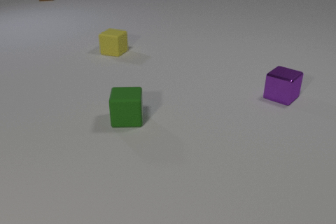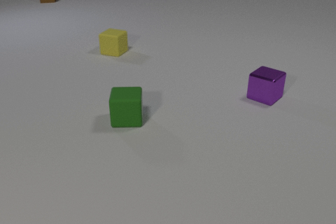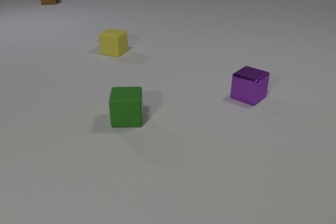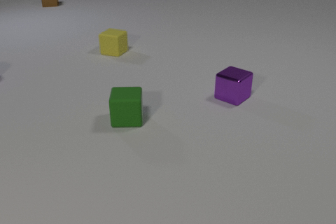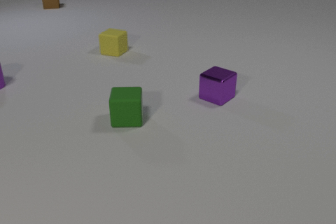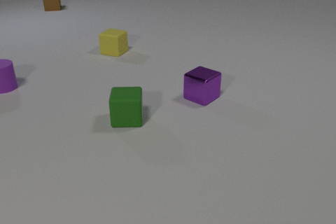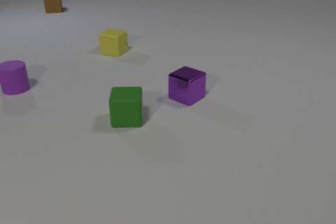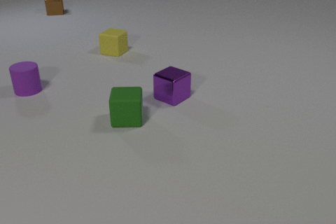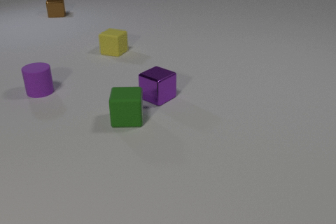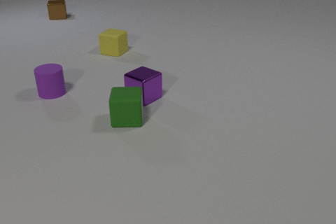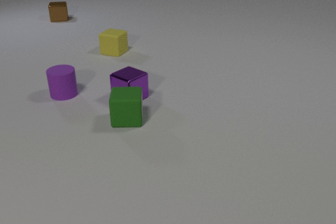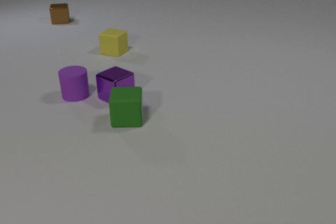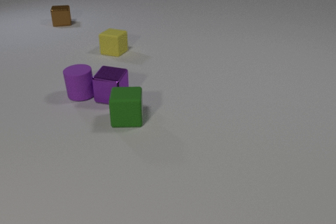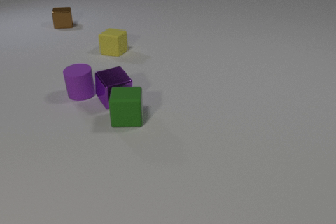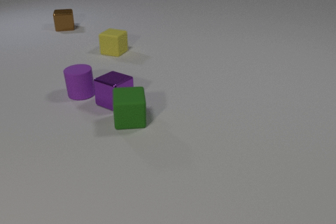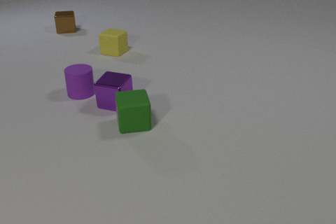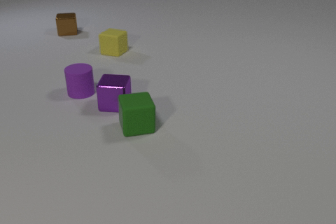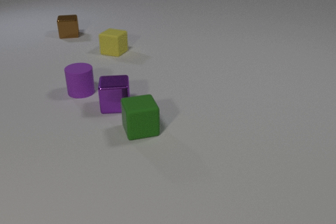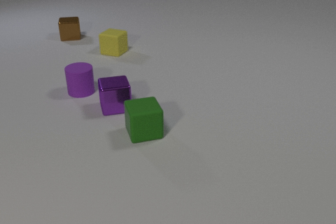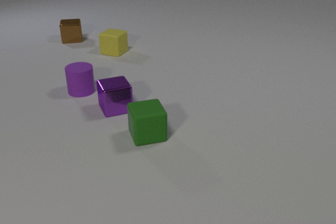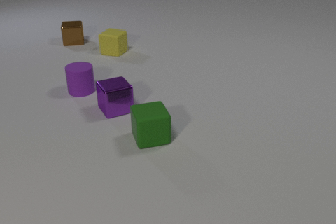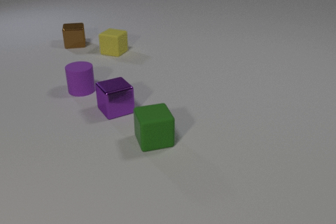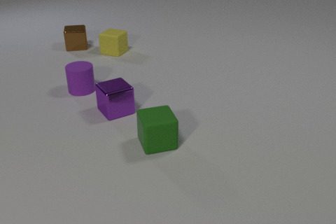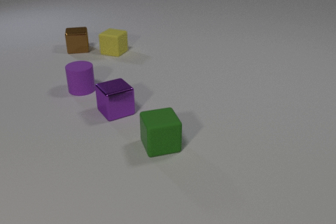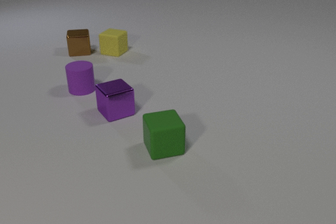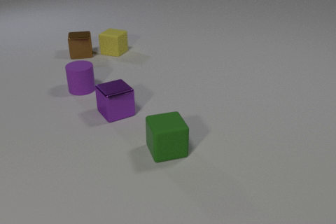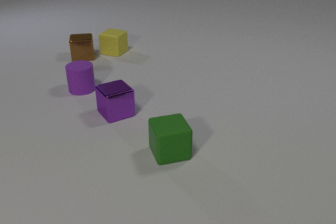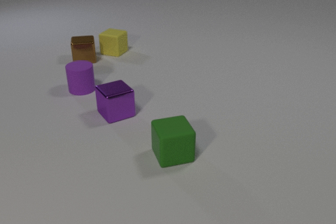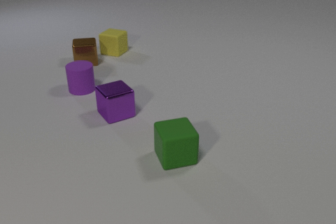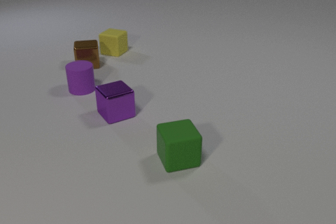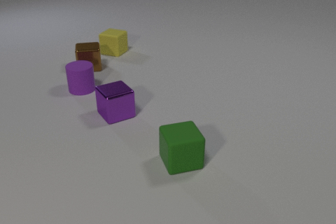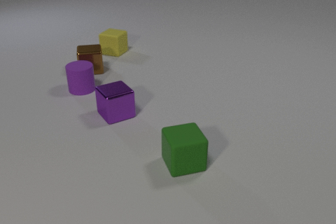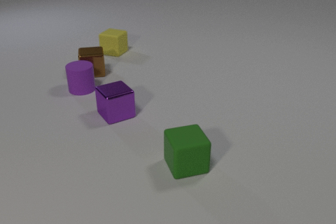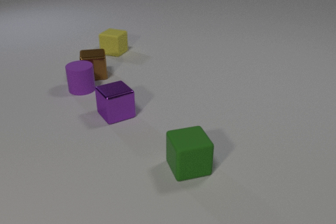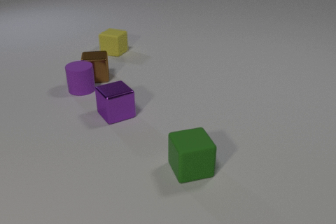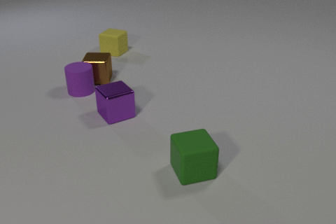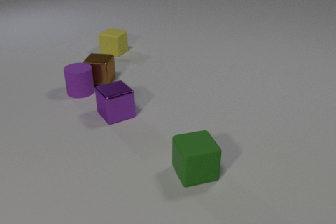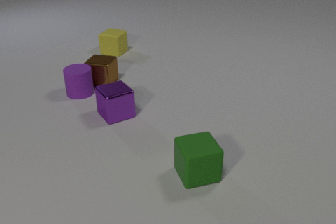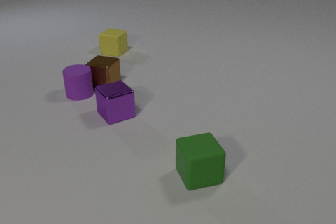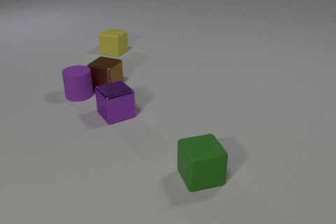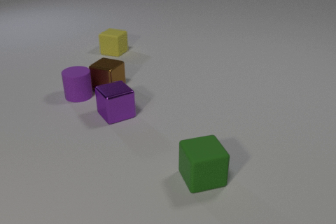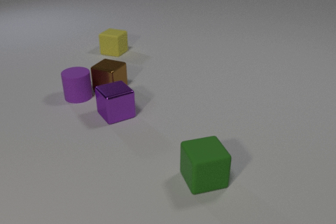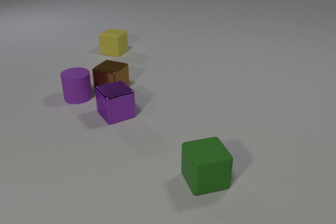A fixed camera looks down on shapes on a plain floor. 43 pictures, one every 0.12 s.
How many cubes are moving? 3.
What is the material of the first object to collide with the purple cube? rubber.
What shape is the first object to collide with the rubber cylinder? cube.
0.00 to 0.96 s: The purple rubber cylinder comes in at the left edge, slides to the right and toward the camera. The purple metal cube slides to the left. The brown metal cube slides toward the camera.
0.96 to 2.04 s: The purple rubber cylinder slides to the right. The purple metal cube slides to the left. The green rubber cube slides toward the camera and to the right. The brown metal cube slides toward the camera. The purple rubber cylinder and the purple metal cube collide. The purple metal cube and the green rubber cube collide.
2.04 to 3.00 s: The purple rubber cylinder slides away from the camera. The purple metal cube slides toward the camera. The green rubber cube slides toward the camera and to the right. The brown metal cube slides toward the camera.
3.00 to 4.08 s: The green rubber cube slides toward the camera and to the right. The brown metal cube slides toward the camera. The purple rubber cylinder and the brown metal cube collide.
4.08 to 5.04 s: The purple rubber cylinder slides toward the camera. The green rubber cube slides toward the camera and to the right. The brown metal cube slides toward the camera and to the right, spins so that its near face slides to the left, clockwise seen from above.
